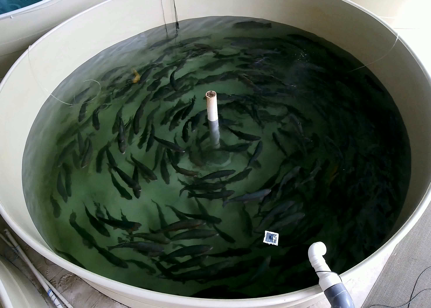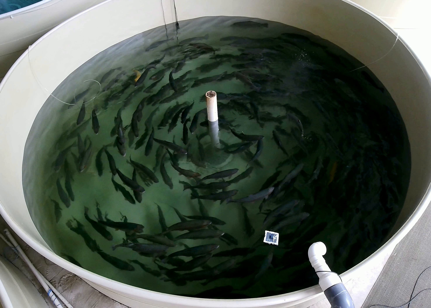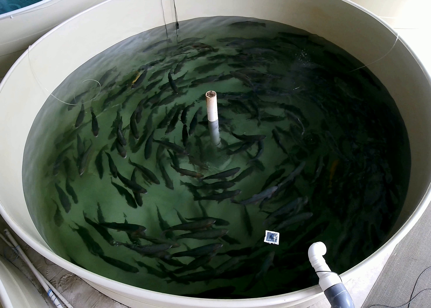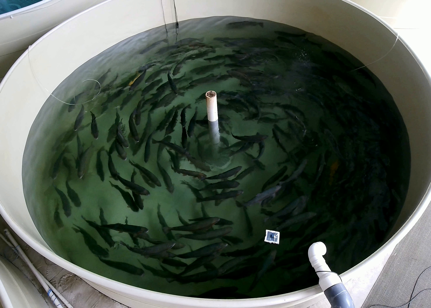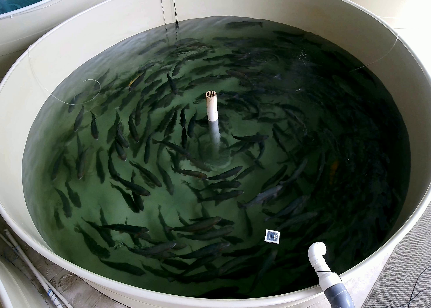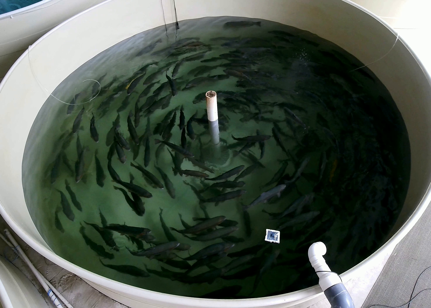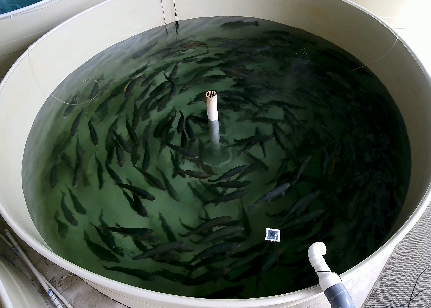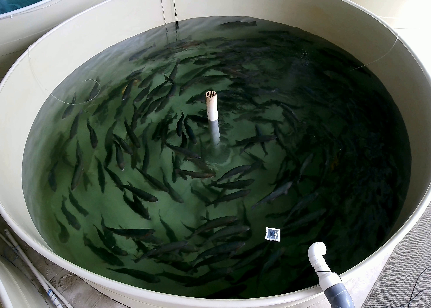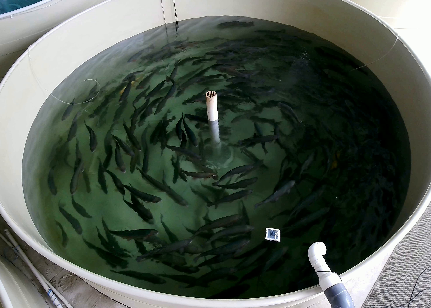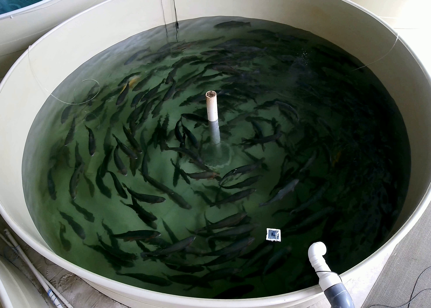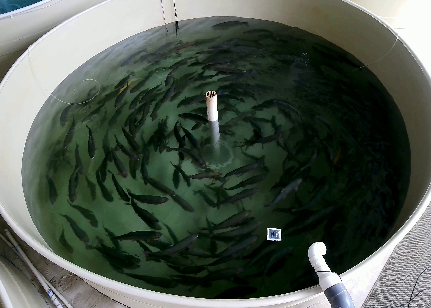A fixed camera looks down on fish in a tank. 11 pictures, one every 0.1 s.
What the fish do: Normal cruising.
